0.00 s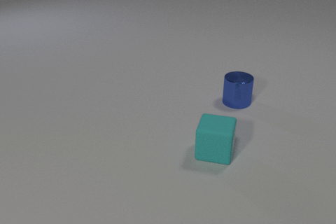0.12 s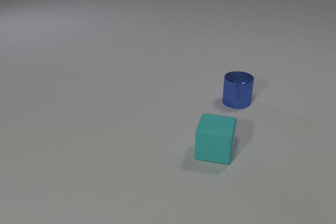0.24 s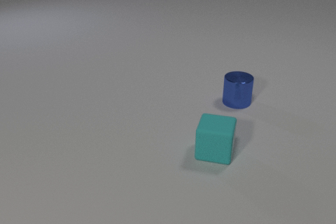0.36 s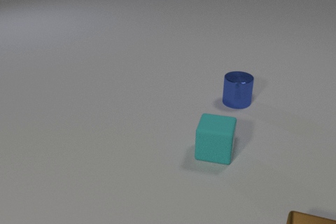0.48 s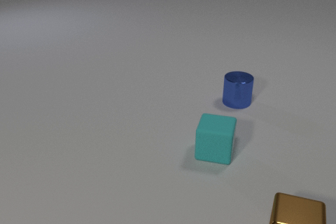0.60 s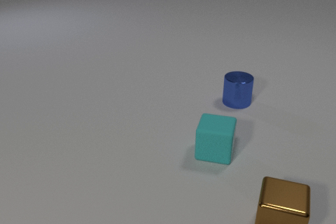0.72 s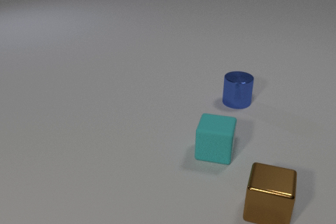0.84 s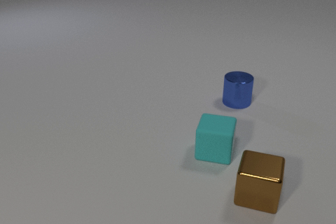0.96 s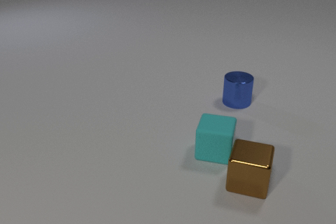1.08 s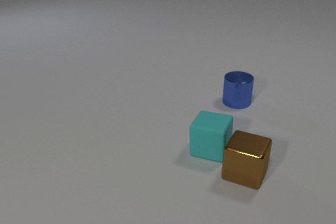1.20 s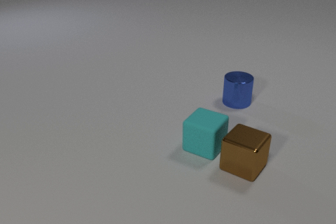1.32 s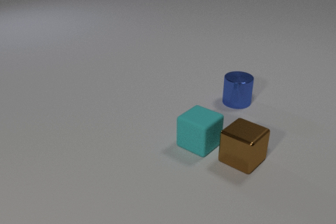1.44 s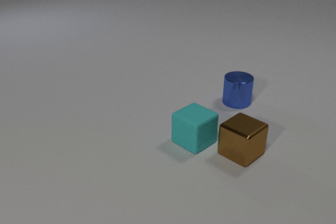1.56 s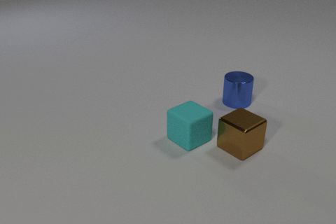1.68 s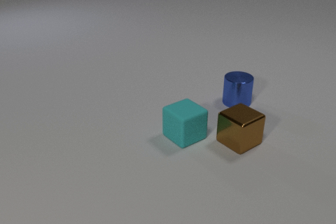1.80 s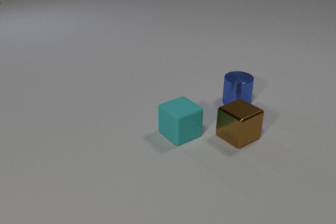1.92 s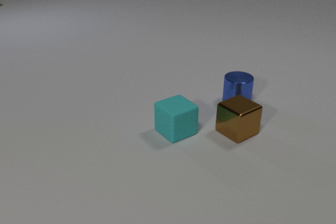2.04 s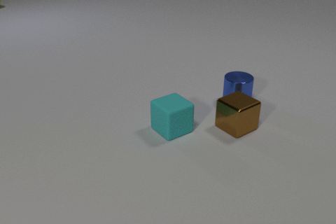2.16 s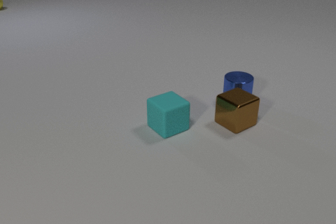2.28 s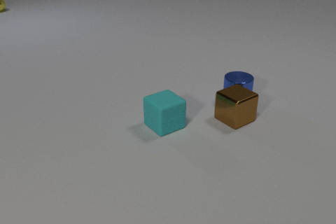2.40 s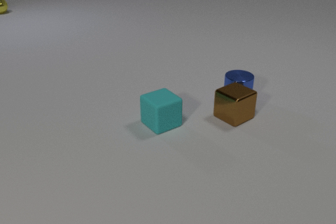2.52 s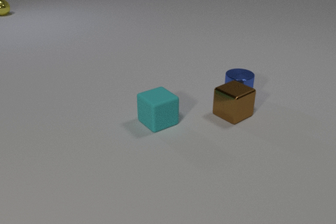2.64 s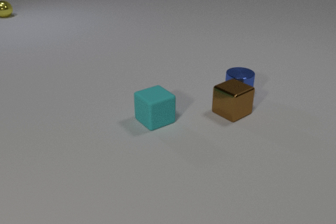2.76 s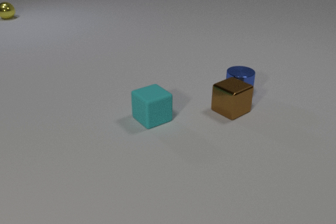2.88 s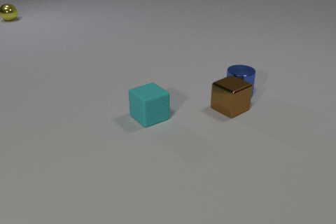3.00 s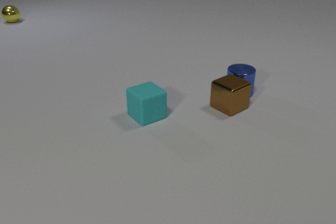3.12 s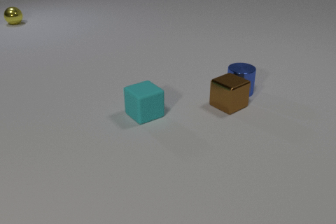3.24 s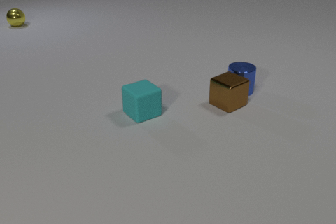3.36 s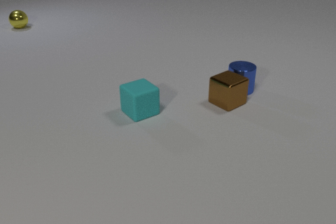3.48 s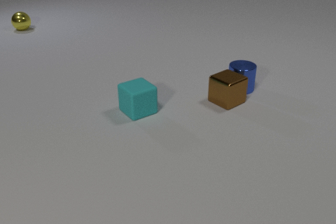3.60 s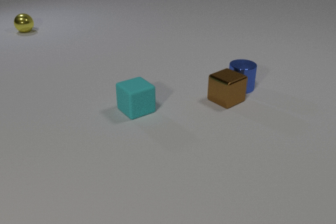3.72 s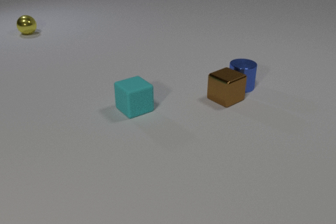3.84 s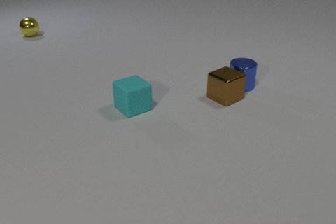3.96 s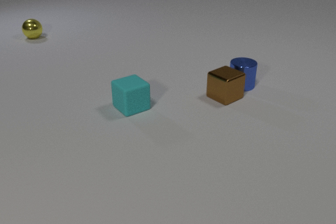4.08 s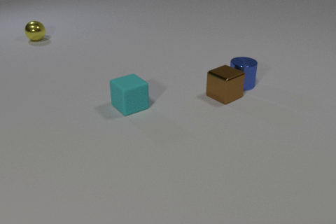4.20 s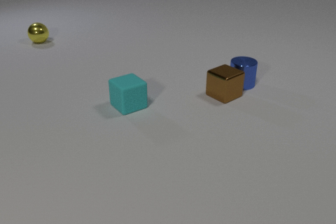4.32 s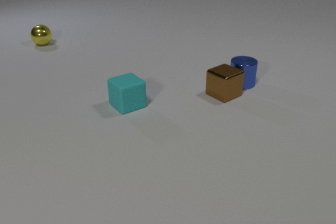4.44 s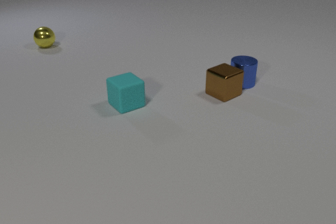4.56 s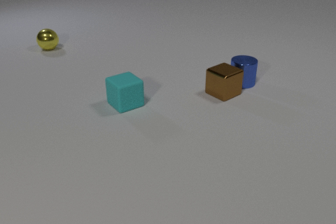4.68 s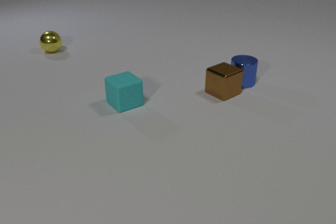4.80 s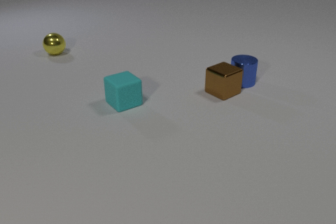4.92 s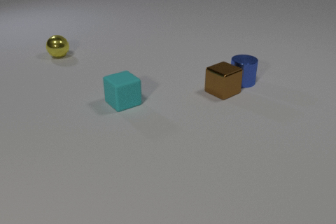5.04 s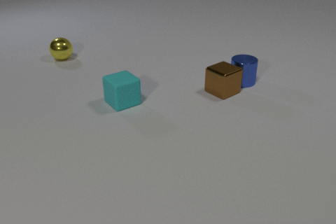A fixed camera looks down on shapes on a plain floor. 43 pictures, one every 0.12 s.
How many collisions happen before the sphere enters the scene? 1.
How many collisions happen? 2.
How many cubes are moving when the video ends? 2.
0.00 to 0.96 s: The brown metal cube comes in at the bottom edge, slides away from the camera and to the left.
0.96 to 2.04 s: The brown metal cube slides away from the camera, spins so that its near face slides to the left, clockwise seen from above. The cyan rubber cube slides to the left and away from the camera, spins clockwise seen from above by about 45 degrees, its near face sliding to the left. The yellow metal sphere comes in at the left edge. The brown metal cube and the cyan rubber cube collide.
2.04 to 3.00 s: The brown metal cube slides away from the camera. The cyan rubber cube slides away from the camera and to the left. The blue metal cylinder slides away from the camera. The yellow metal sphere rolls toward the camera. The brown metal cube and the blue metal cylinder collide.
3.00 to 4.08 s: The brown metal cube slides away from the camera. The cyan rubber cube slides away from the camera and to the left. The blue metal cylinder slides away from the camera. The yellow metal sphere rolls toward the camera.
4.08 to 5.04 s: The brown metal cube slides away from the camera. The cyan rubber cube slides away from the camera and to the left. The blue metal cylinder slides away from the camera. The yellow metal sphere rolls toward the camera.
